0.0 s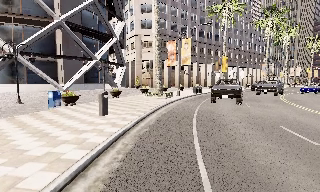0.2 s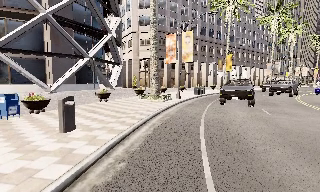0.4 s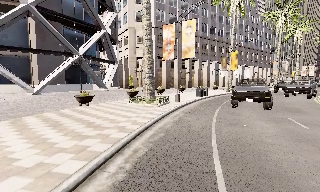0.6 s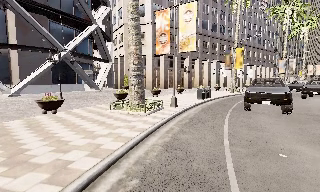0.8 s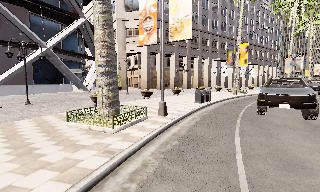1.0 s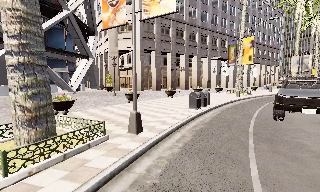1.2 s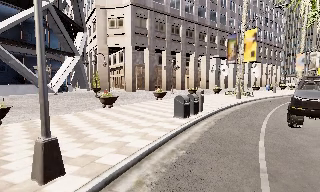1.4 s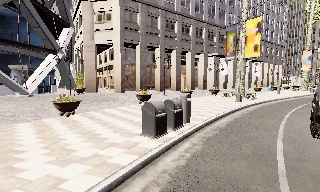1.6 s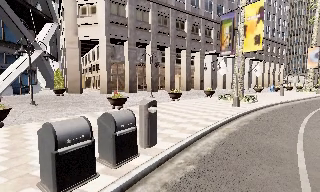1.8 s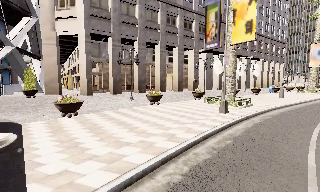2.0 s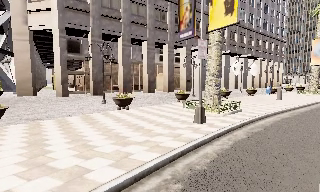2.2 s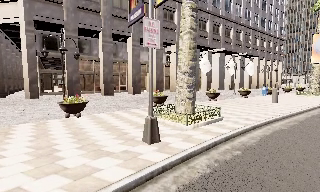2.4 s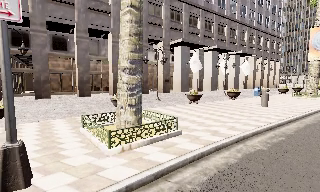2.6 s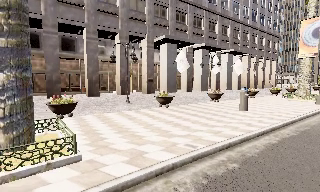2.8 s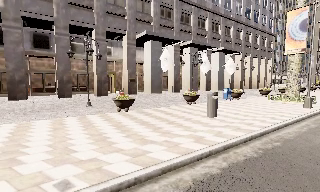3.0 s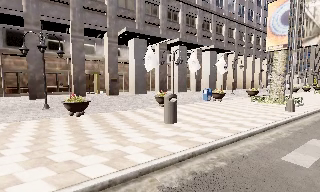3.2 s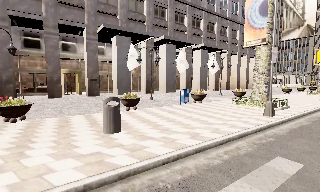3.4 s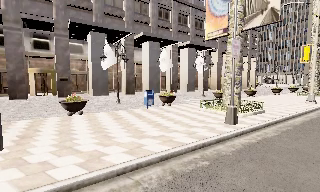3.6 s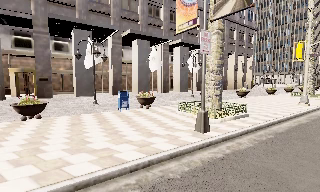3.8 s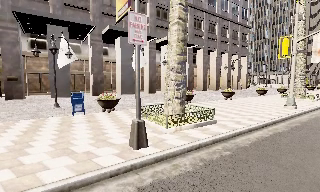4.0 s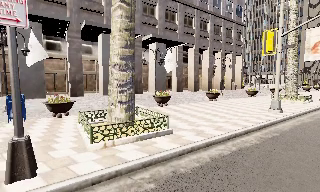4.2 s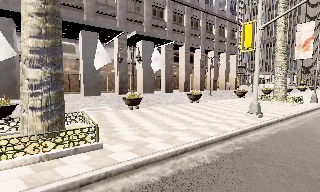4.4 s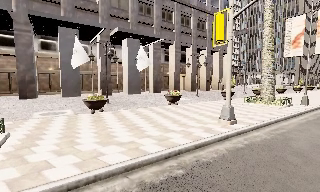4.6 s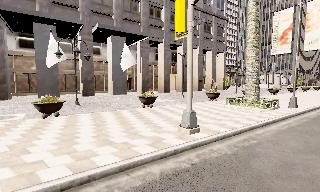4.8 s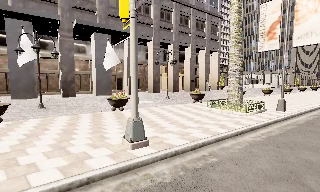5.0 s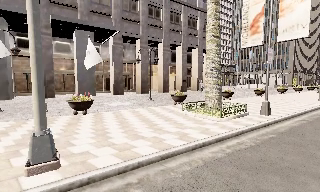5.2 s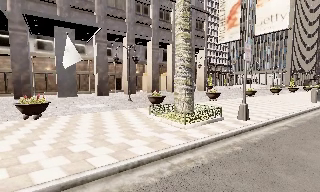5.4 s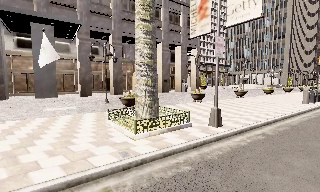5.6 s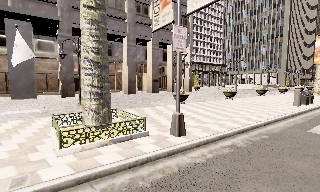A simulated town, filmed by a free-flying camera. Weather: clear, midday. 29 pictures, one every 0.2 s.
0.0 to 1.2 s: The camera travels forward, about 17 m, so what stands in front looms larger.
1.2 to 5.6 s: The camera travels to its right and forward, about 50 m, so close, fixed things drift to the left.
The film runs backward here.
